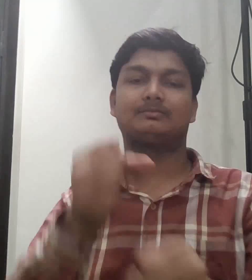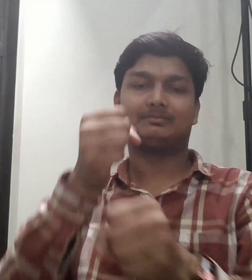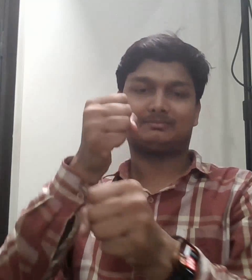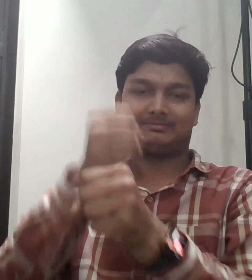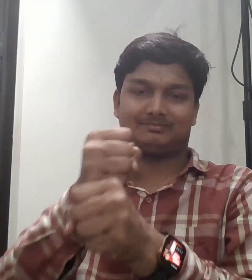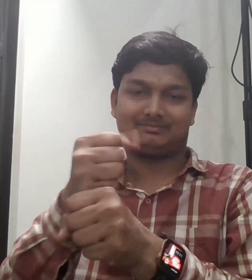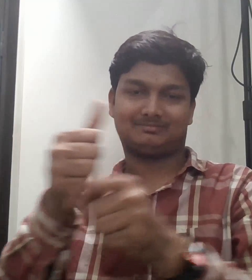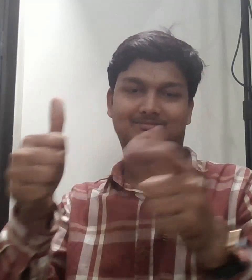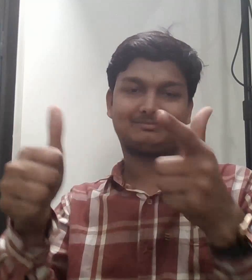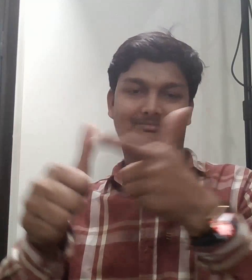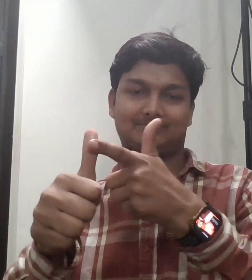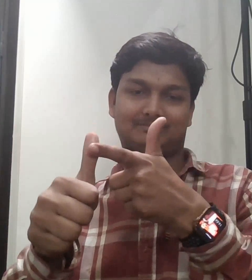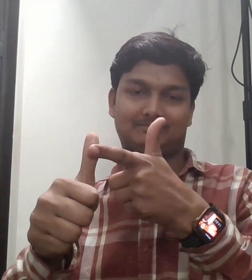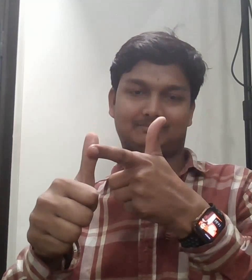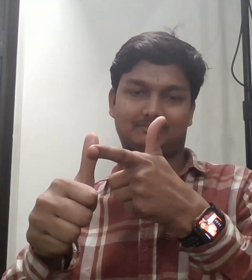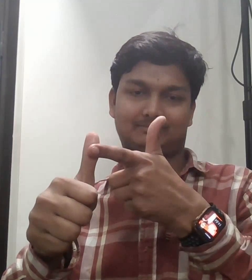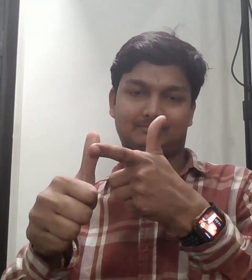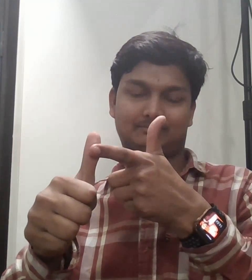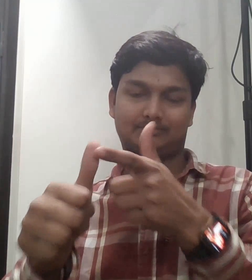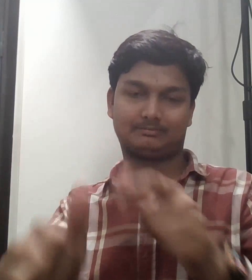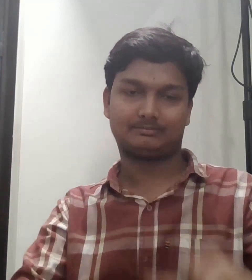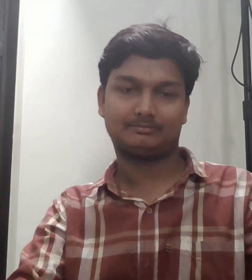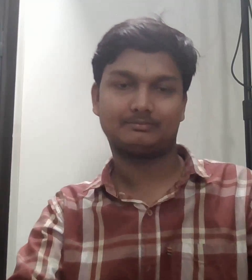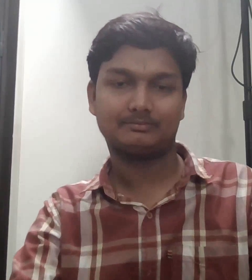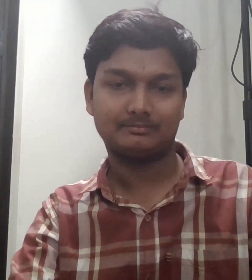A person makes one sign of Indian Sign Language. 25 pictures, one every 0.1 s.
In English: galatia
